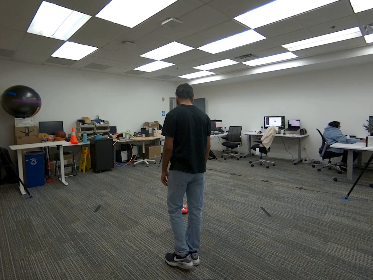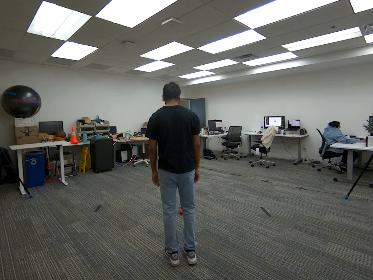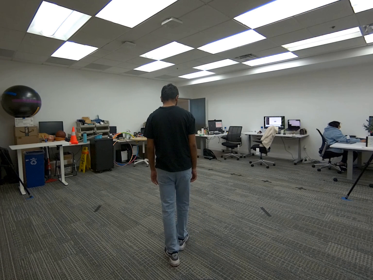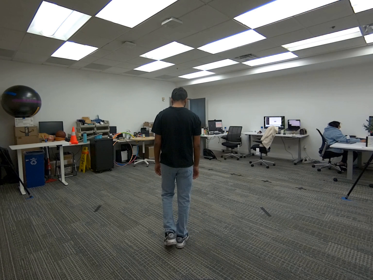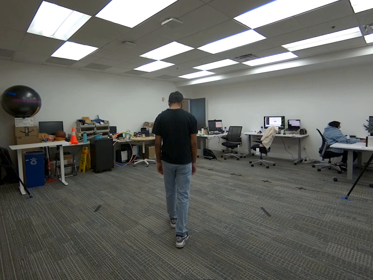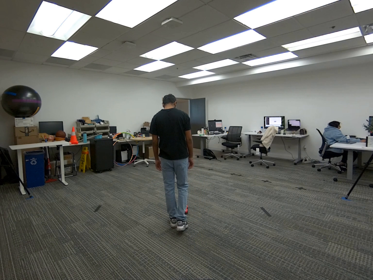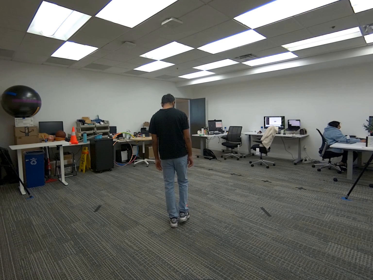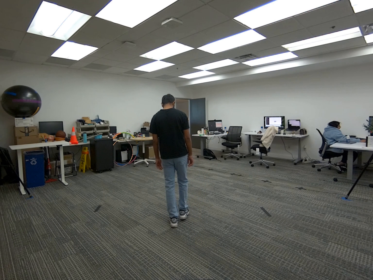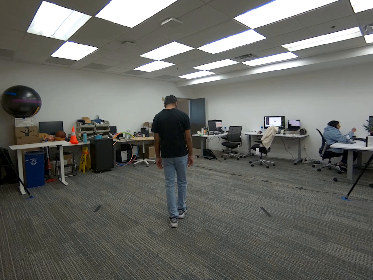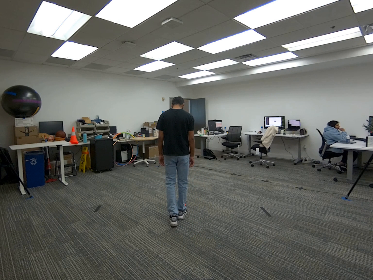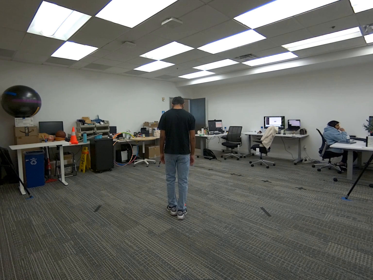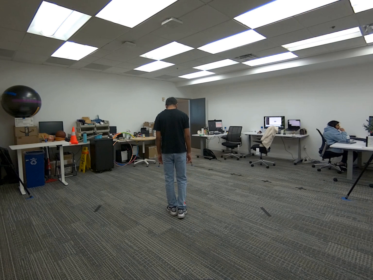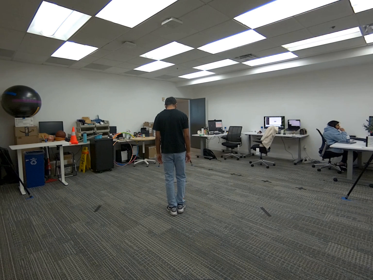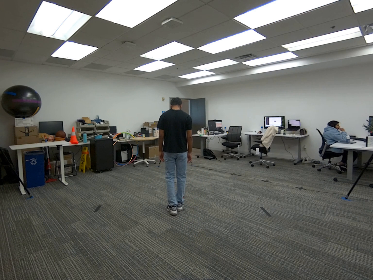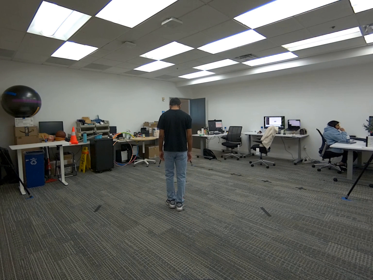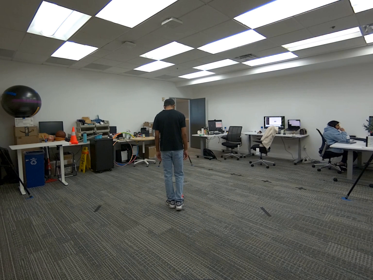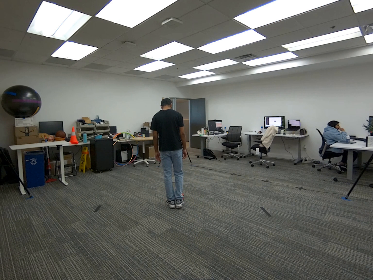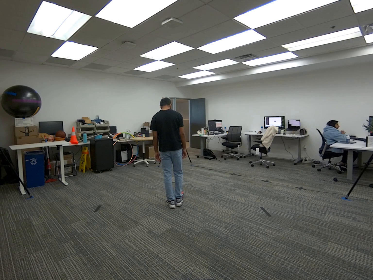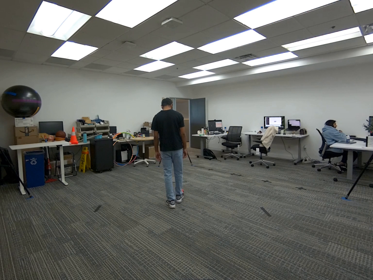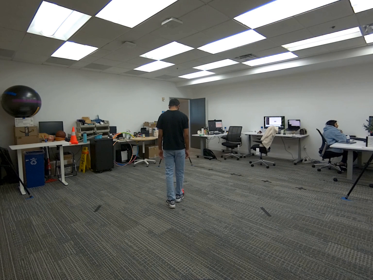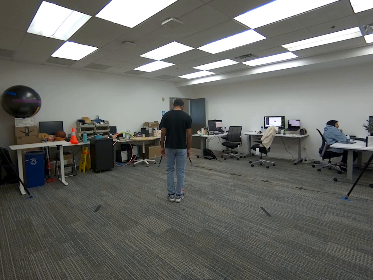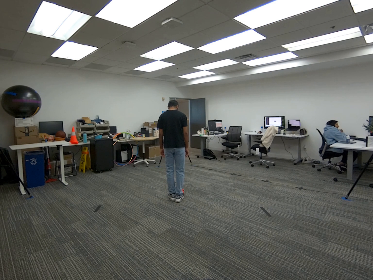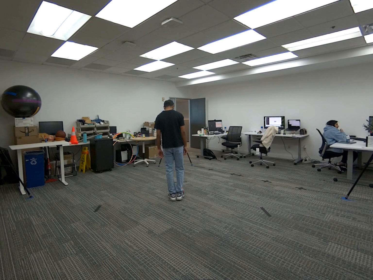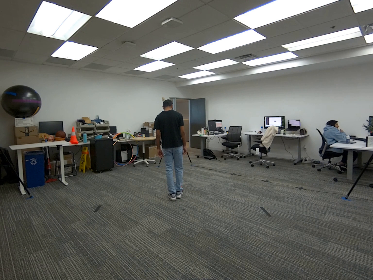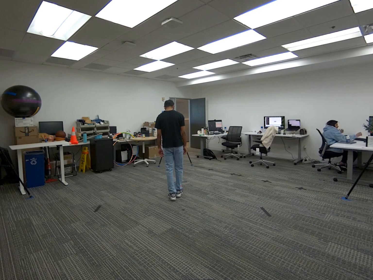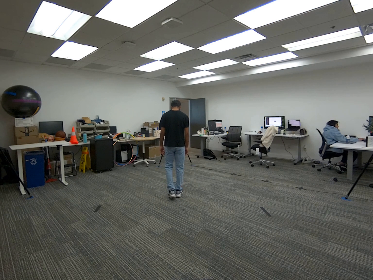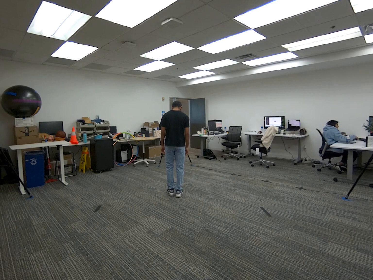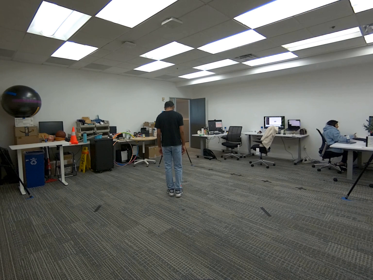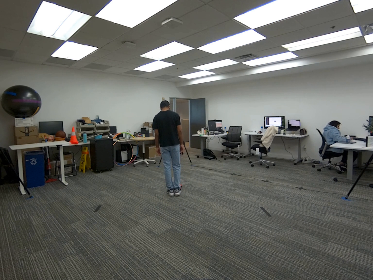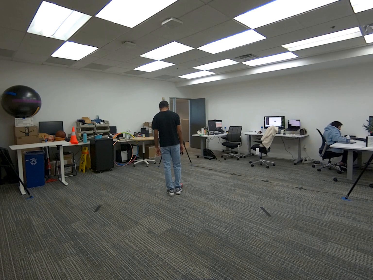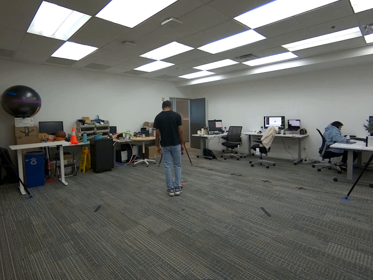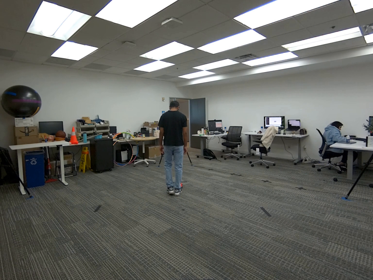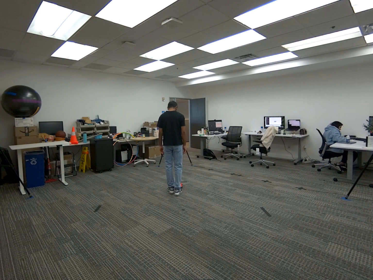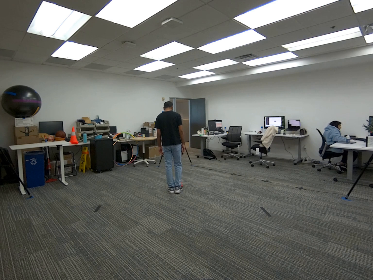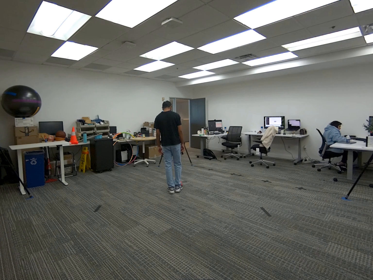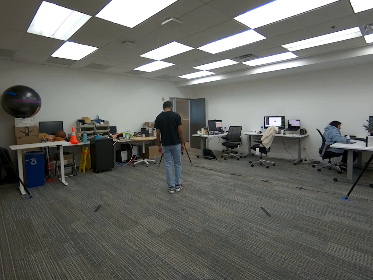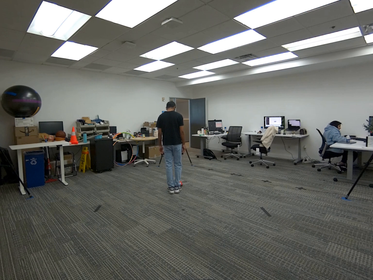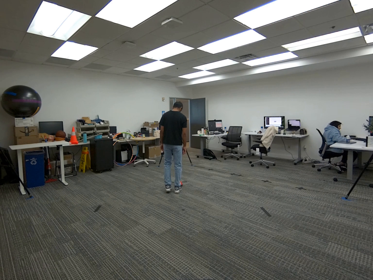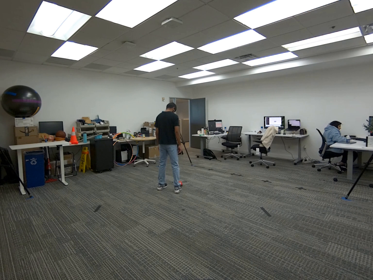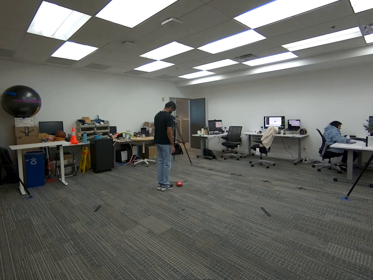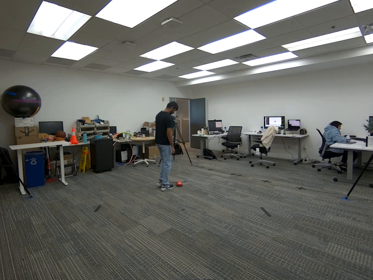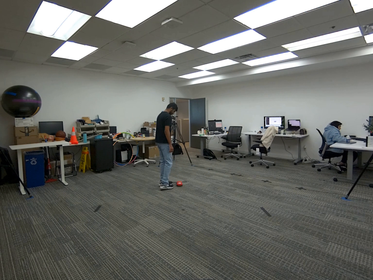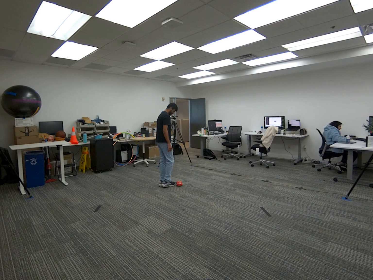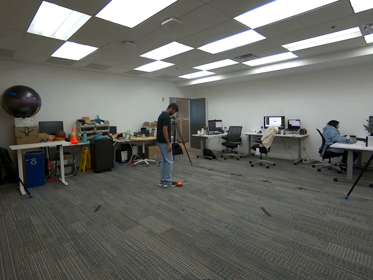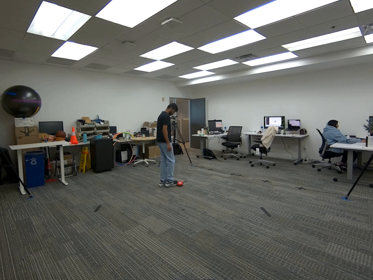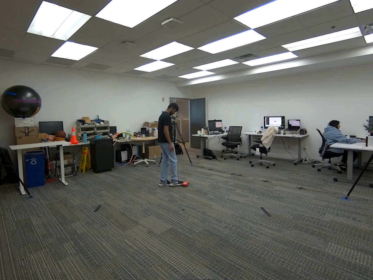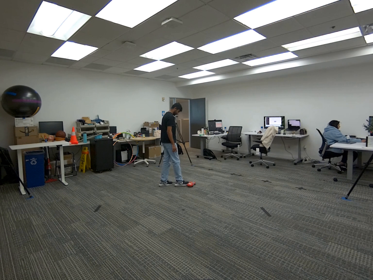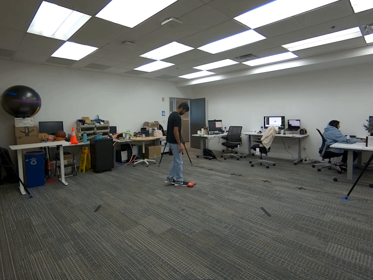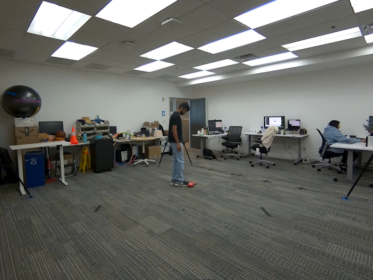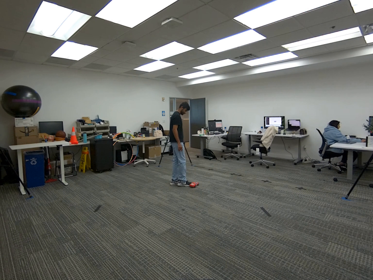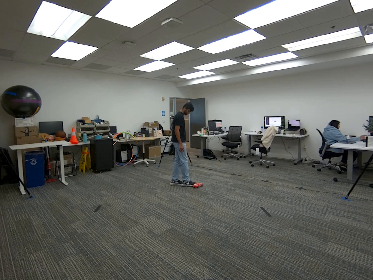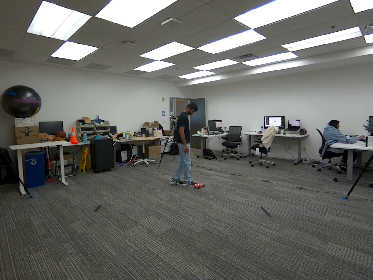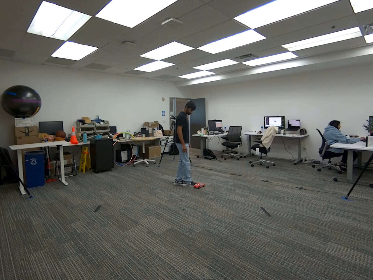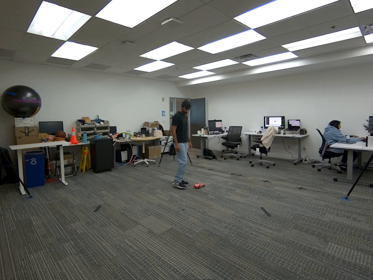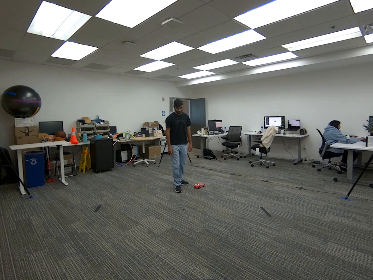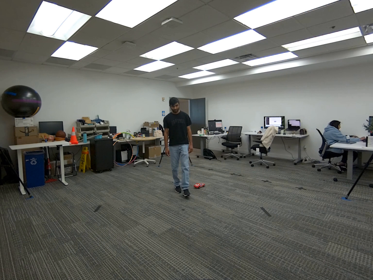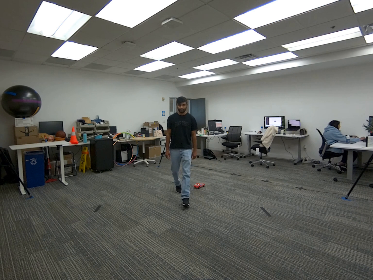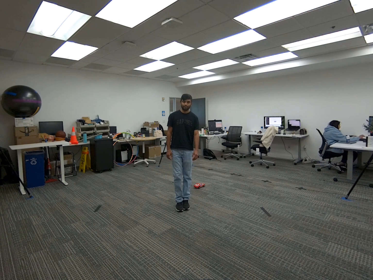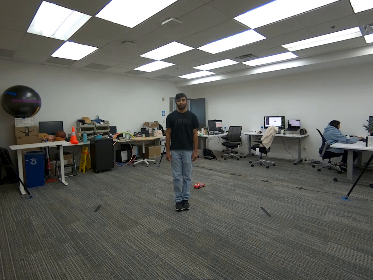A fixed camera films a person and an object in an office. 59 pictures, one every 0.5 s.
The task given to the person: Walk to the toy car on the ground, use your right foot to push the toy car around the bounding area.
